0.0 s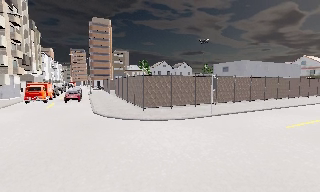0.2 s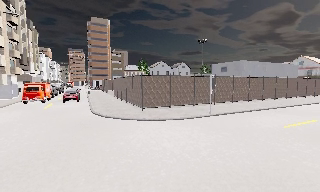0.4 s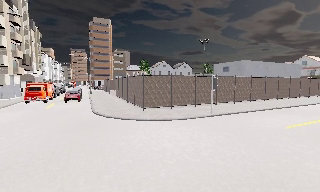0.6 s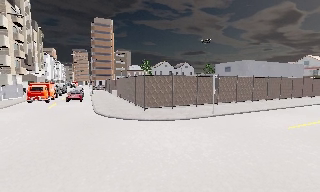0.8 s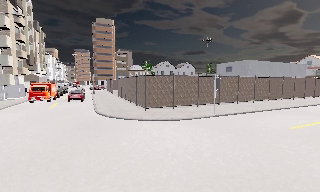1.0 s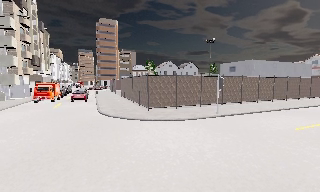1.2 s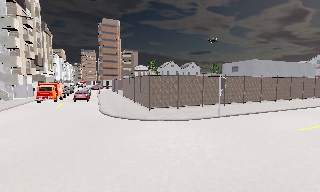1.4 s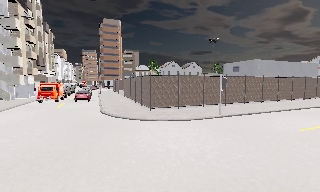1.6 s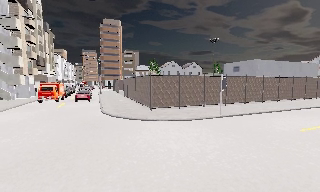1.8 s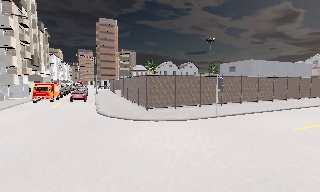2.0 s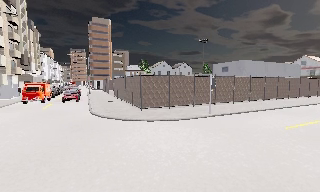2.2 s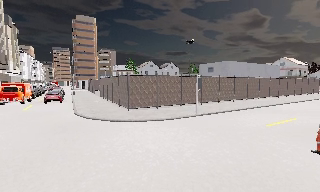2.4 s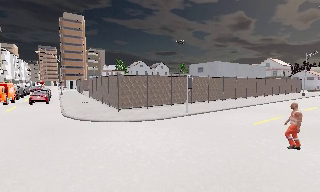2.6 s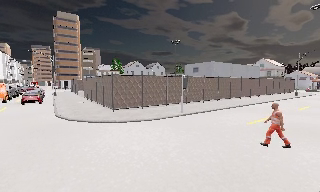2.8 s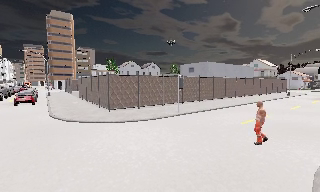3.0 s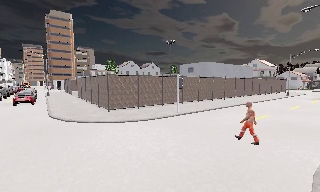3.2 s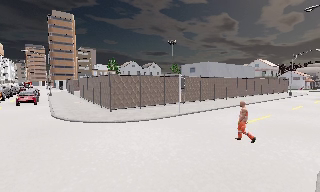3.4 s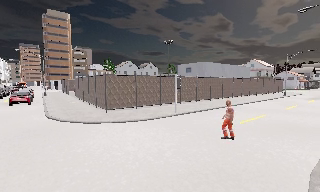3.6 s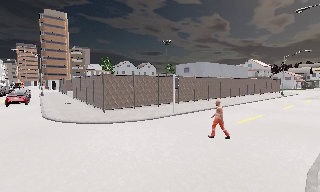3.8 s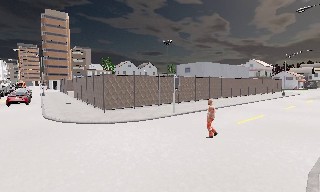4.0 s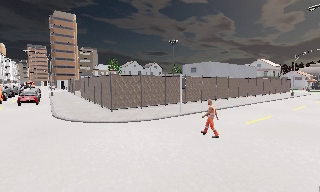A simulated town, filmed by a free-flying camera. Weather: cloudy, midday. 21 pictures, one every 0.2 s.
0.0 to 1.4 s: The camera shifts only a little, or ends up much as it began.
1.4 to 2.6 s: The camera pans to its right, which is clockwise from overhead, by about 15 degrees.
2.6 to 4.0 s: The camera shifts only a little, or ends up much as it began.
The film runs forward here.
